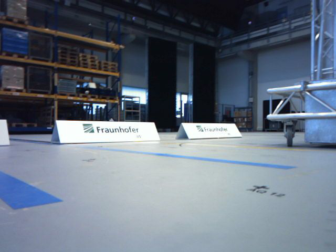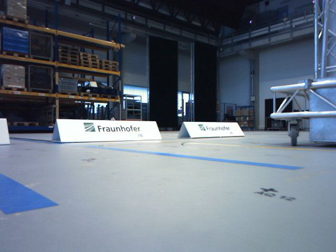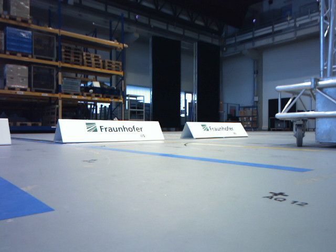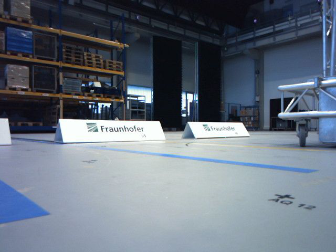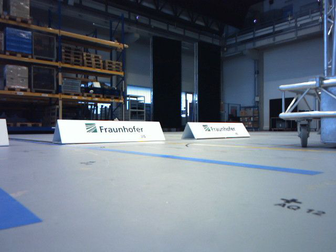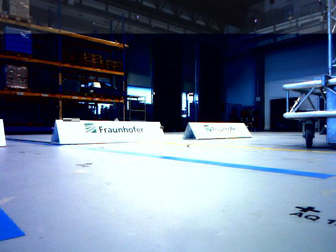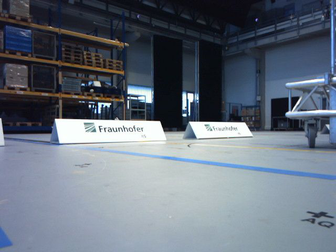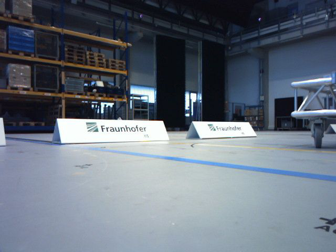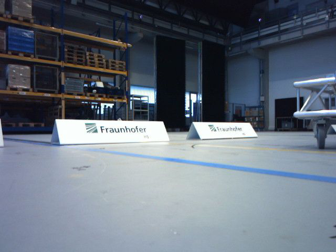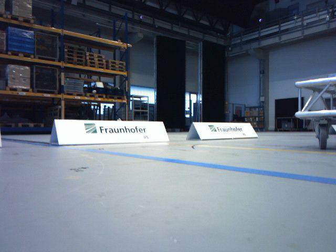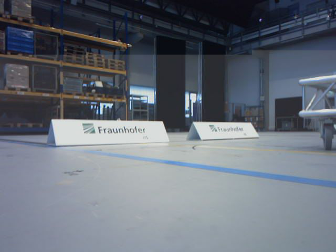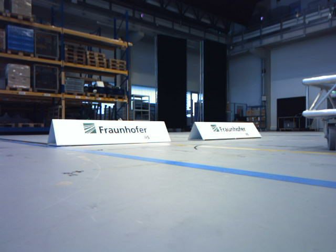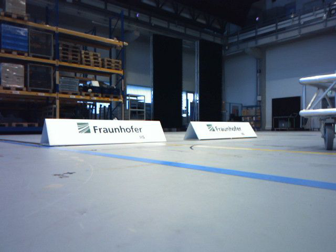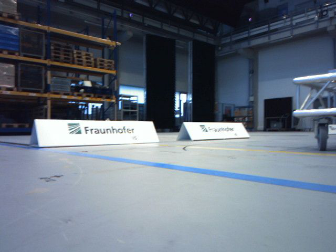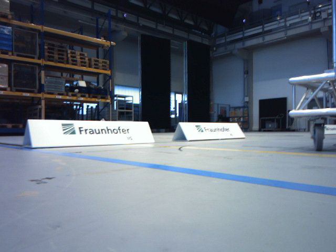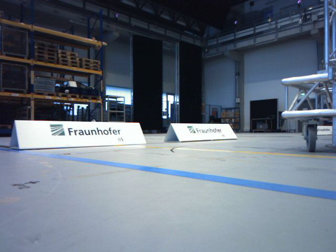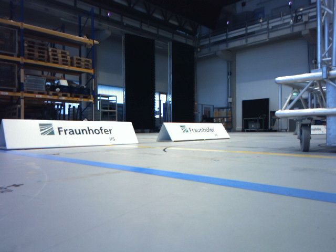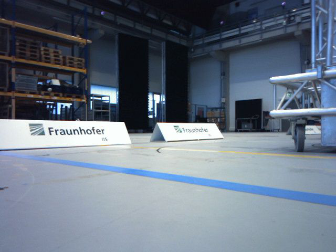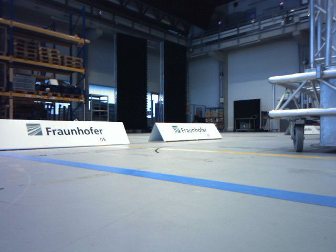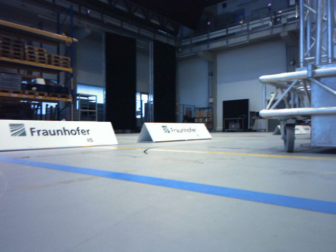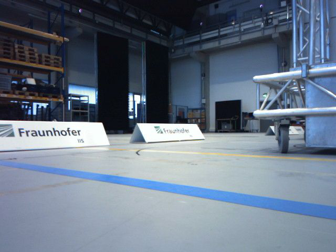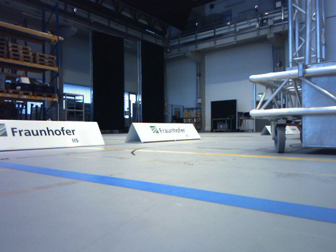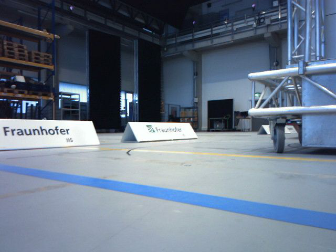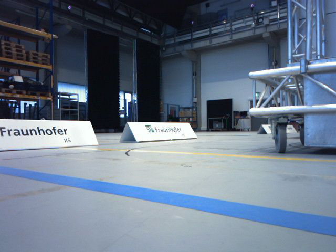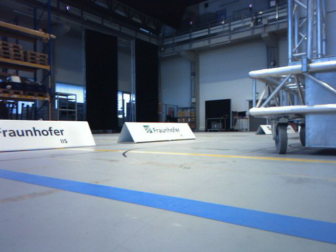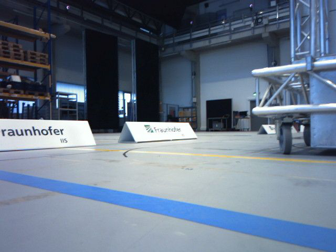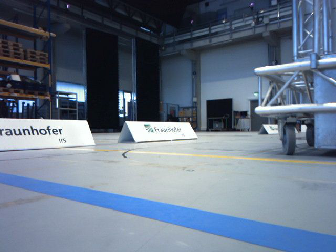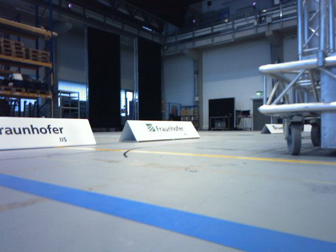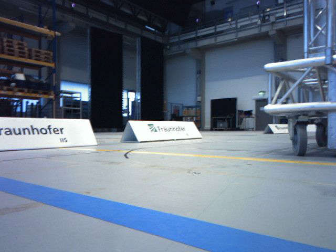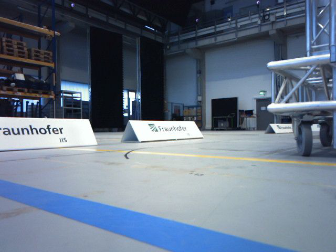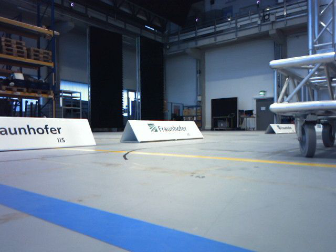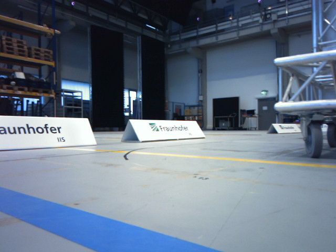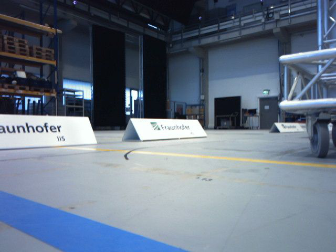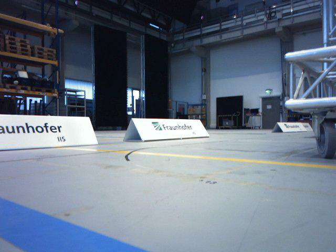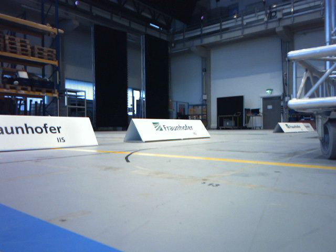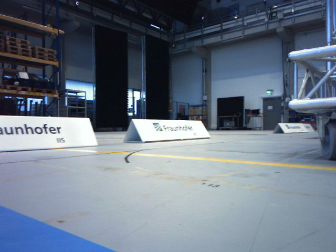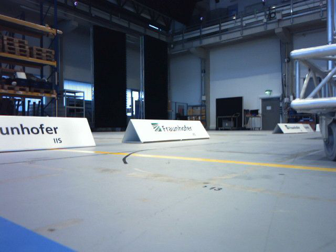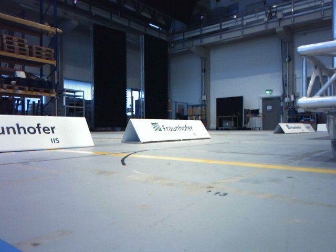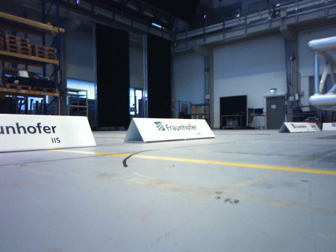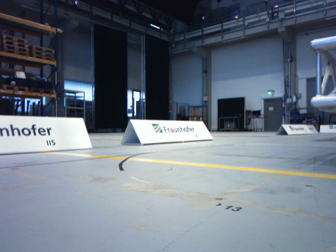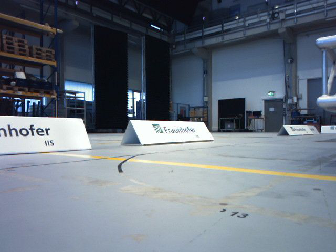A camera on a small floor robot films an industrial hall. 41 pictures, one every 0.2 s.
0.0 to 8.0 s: The camera pans to its right, which is clockwise from overhead, by about 10 degrees. It travels forward, about 1.6 m, so what stands in front looms larger.
The film runs forward here.
